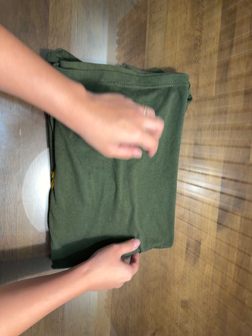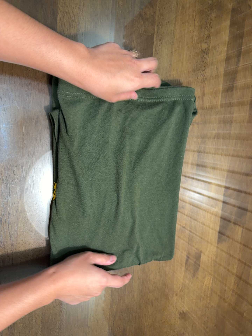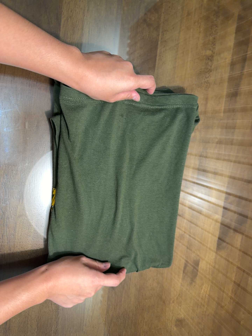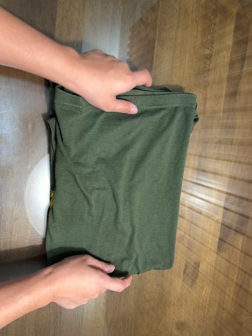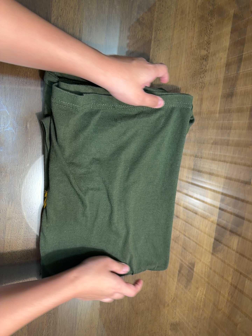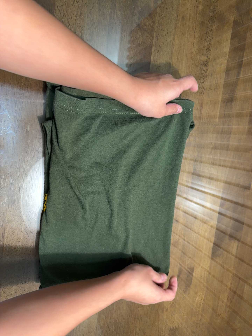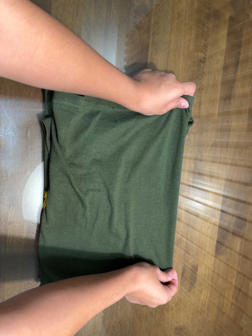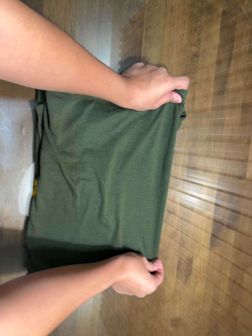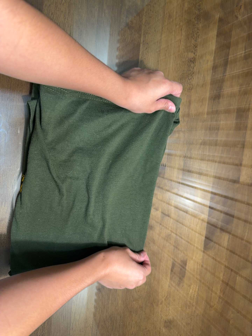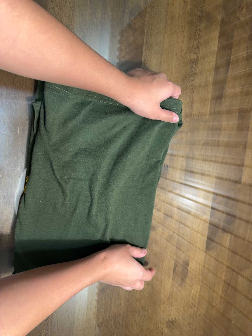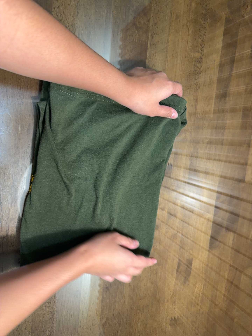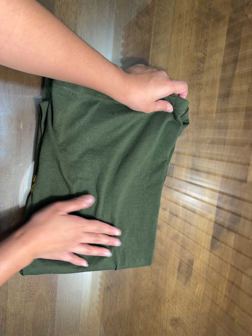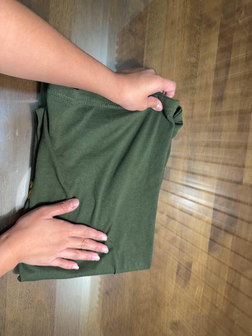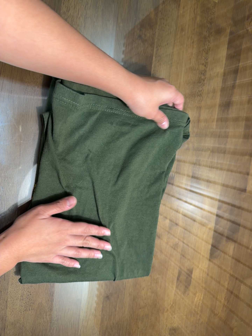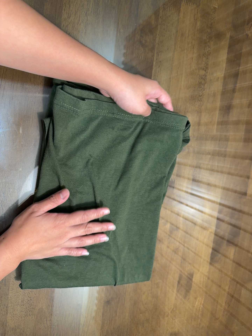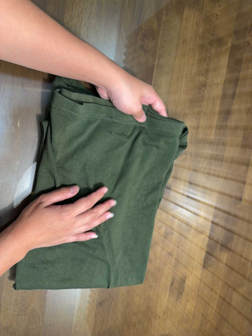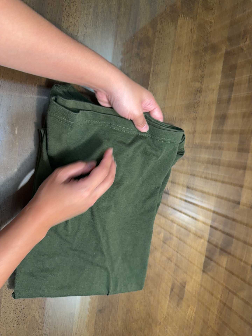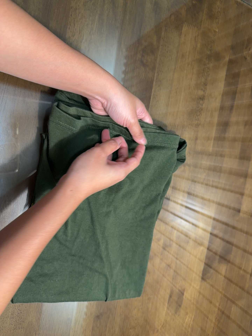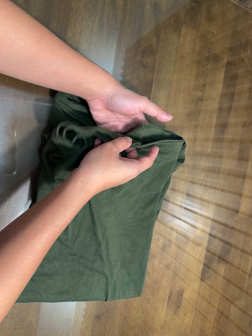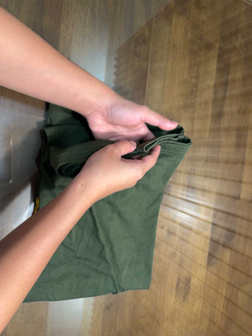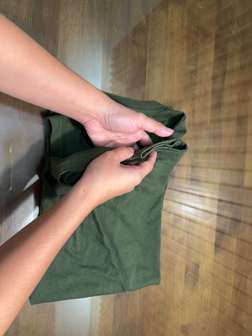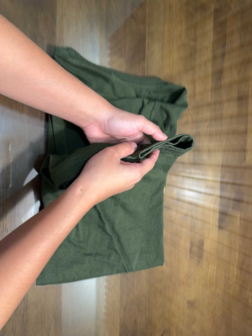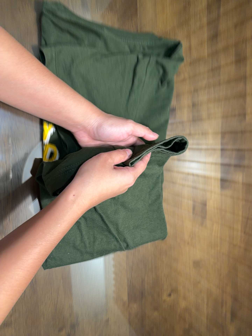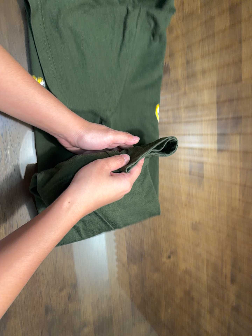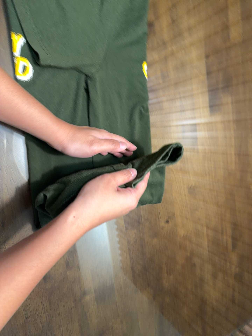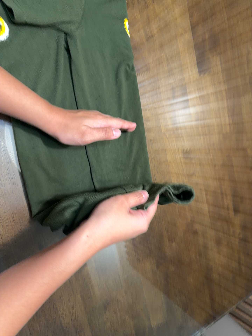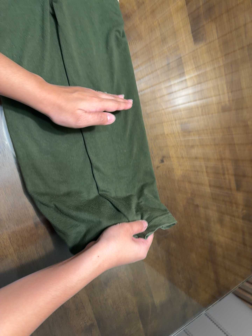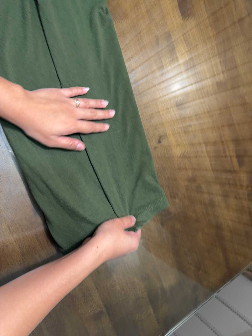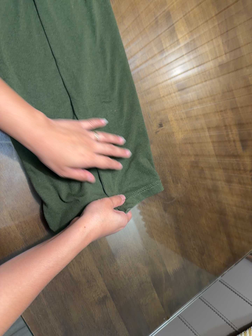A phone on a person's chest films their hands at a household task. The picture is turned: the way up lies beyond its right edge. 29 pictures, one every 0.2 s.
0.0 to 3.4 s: The camera travels toward the top of its view, about 7 cm, so close, fixed things drift downward.
3.4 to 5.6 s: The camera travels toward the bottom of its view, about 40 cm, so close, fixed things drift upward. Its aim tips toward the bottom of its view by about 10 degrees, and the scene shifts upward. It rolls about its line of sight by about 30 degrees, and the scene rotates counterclockwise.
The film runs backward here.
